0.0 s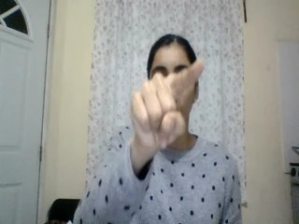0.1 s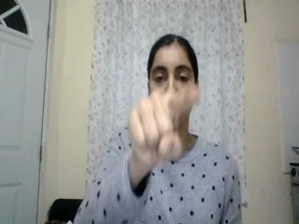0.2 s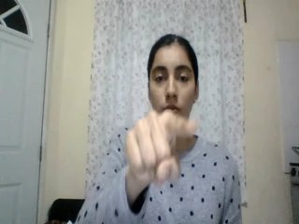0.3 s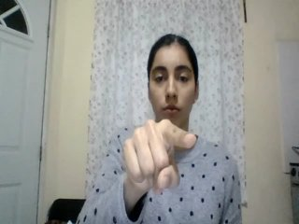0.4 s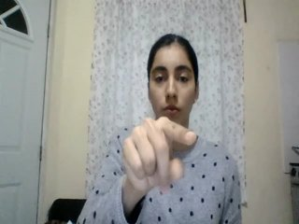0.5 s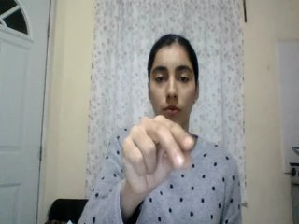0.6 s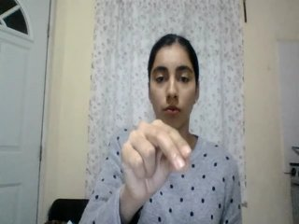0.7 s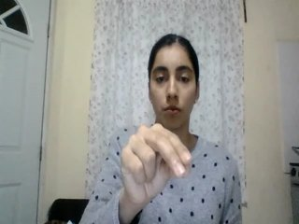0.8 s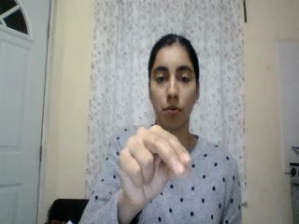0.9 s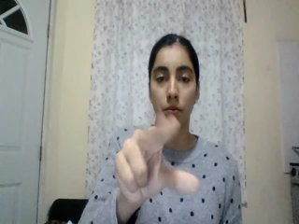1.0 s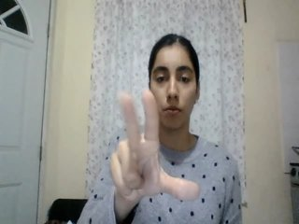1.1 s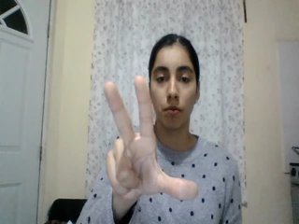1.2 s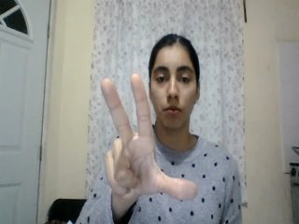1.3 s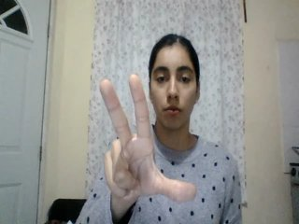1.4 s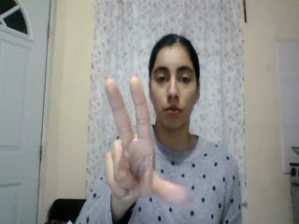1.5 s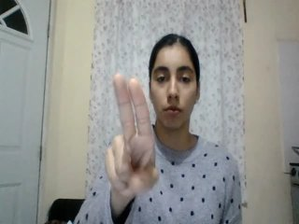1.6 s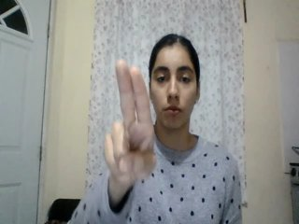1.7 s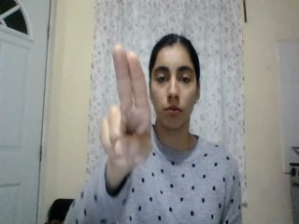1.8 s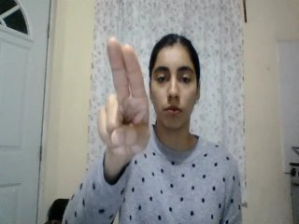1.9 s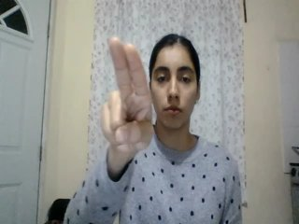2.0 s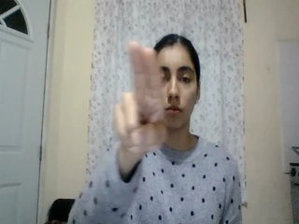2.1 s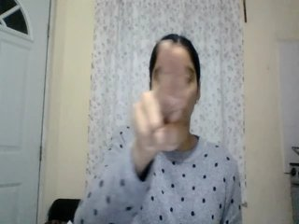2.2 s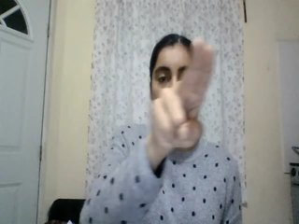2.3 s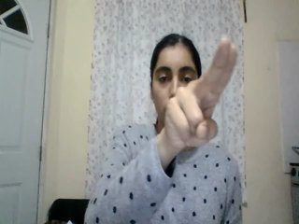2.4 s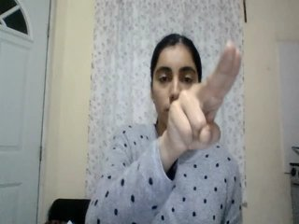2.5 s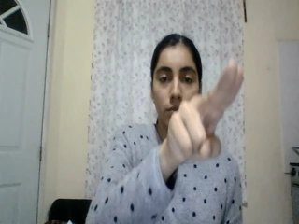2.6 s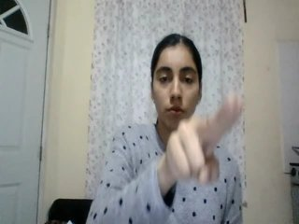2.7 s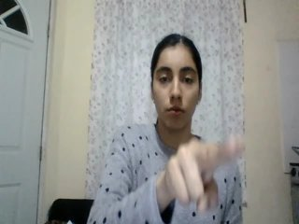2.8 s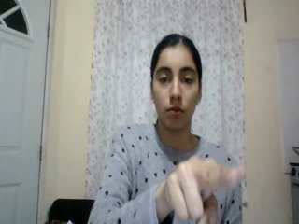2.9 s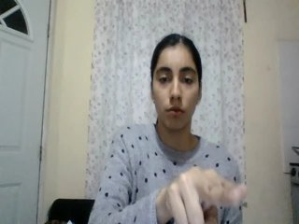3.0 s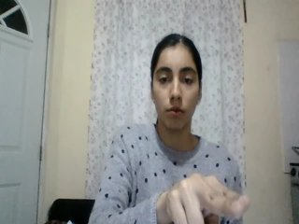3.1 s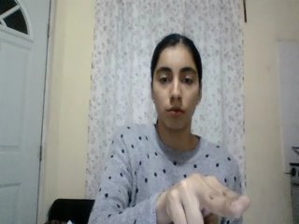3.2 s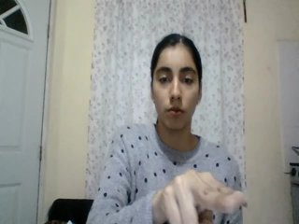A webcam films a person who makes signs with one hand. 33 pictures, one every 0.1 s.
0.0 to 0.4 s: Pointing with one finger.
0.5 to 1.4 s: Zoom in.
1.5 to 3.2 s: Pointing with two fingers.
